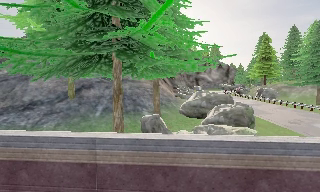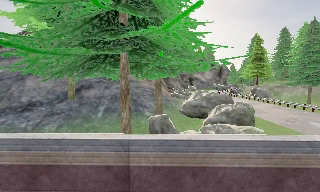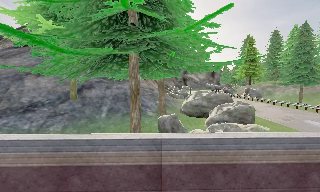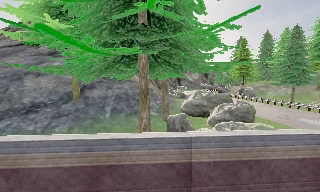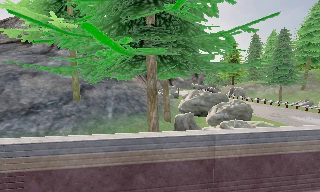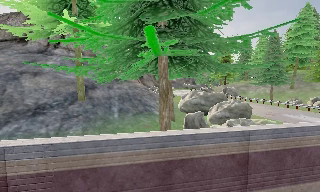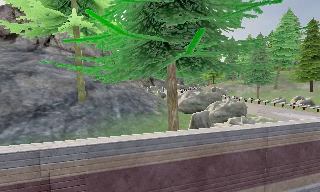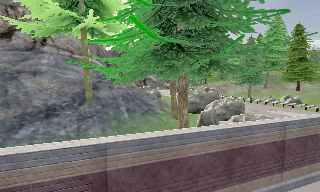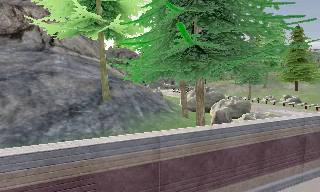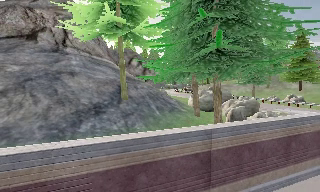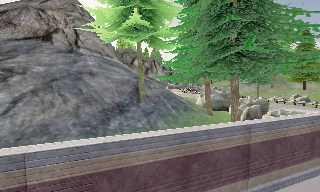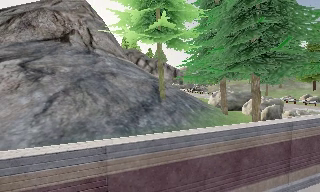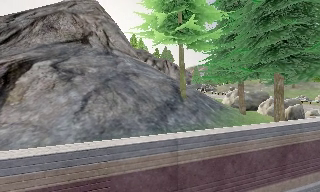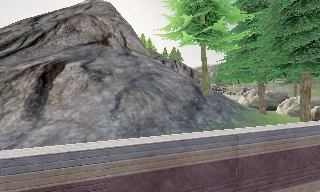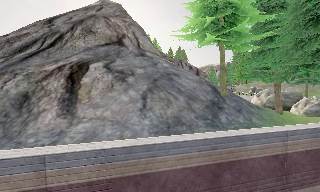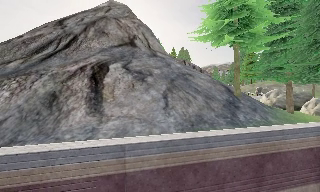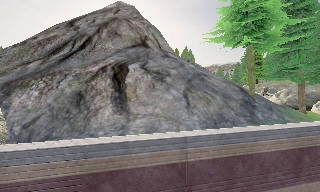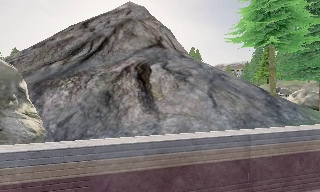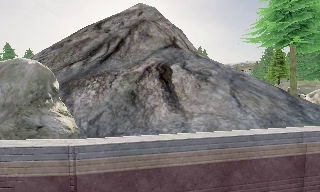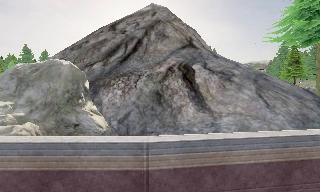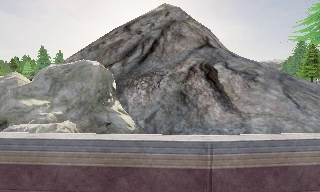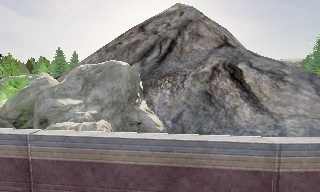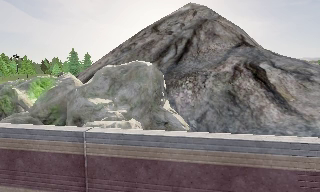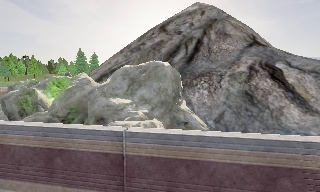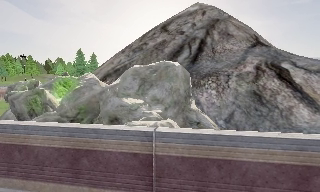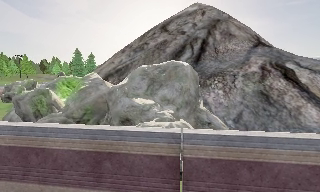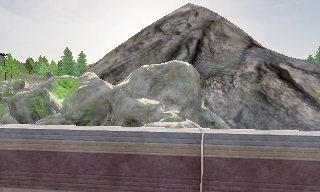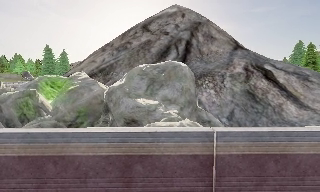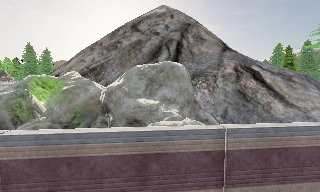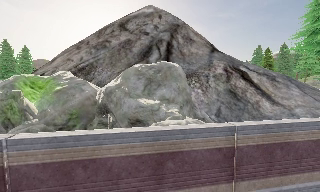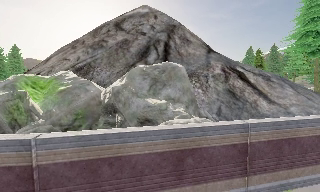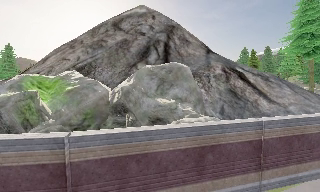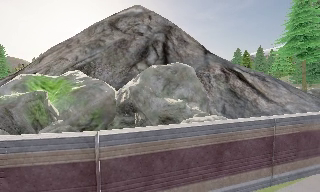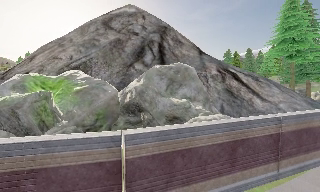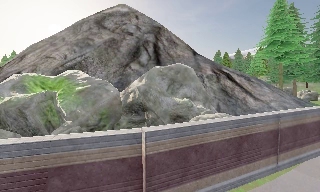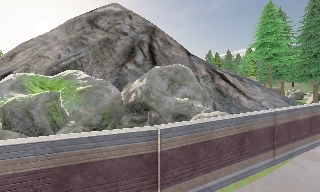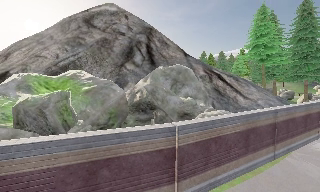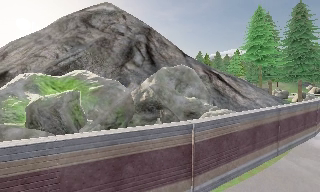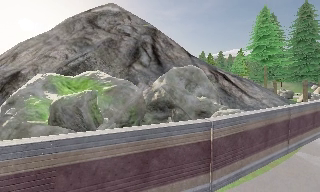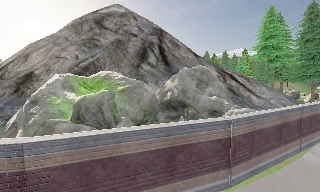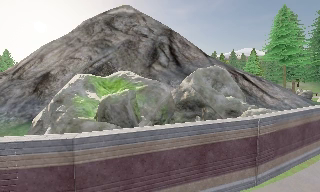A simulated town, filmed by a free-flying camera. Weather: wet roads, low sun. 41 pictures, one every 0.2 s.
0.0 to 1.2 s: The camera pans to its right, which is clockwise from overhead, by about 20 degrees. It travels to its left, about 6 m.
1.2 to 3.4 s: The camera travels to its left, about 15 m, so close, fixed things drift to the right.
3.4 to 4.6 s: The camera pans to its left, which is counterclockwise from overhead, by about 15 degrees. It travels to its left, about 7 m, so close, fixed things drift to the right.
4.6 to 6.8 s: The camera pans to its right, which is clockwise from overhead, by about 35 degrees. It travels to its left, about 8 m.
6.8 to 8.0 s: The camera travels to its left and backward, about 4 m, so close, fixed things drift to the right.
The film runs forward here.
